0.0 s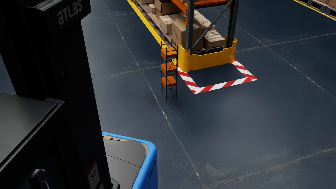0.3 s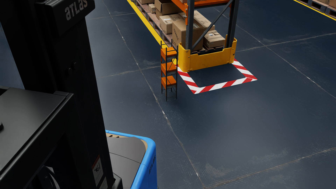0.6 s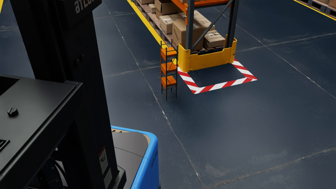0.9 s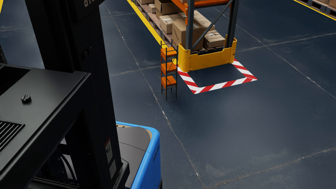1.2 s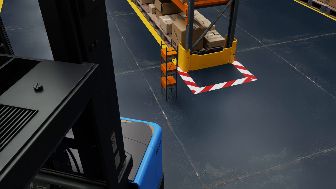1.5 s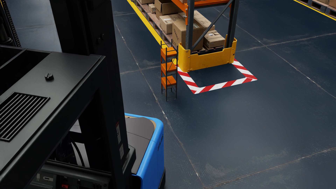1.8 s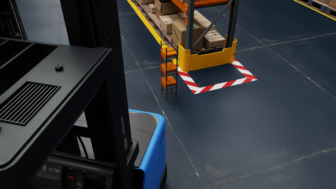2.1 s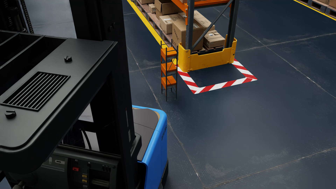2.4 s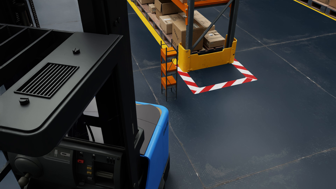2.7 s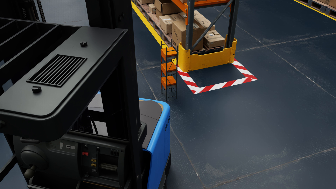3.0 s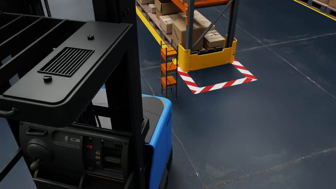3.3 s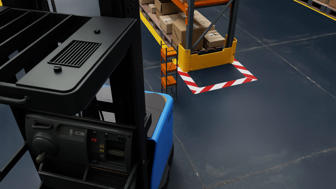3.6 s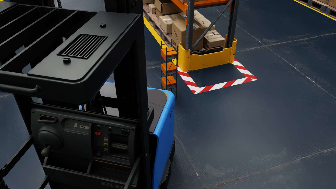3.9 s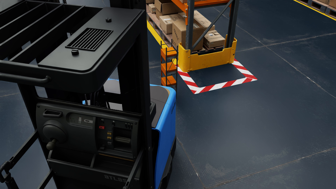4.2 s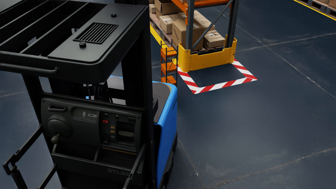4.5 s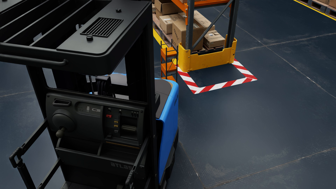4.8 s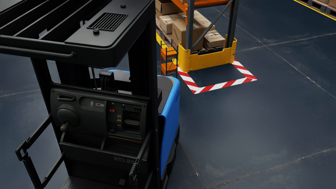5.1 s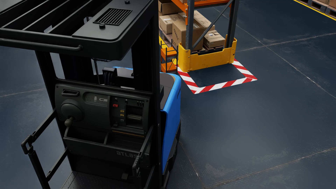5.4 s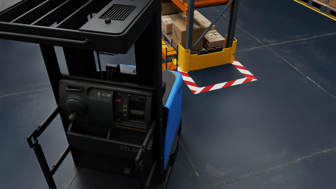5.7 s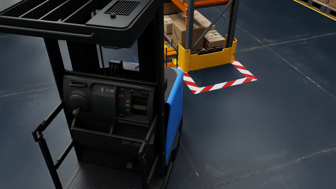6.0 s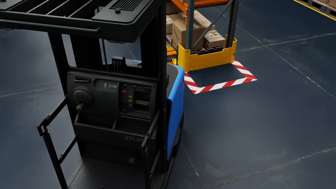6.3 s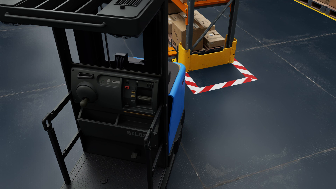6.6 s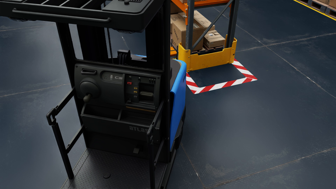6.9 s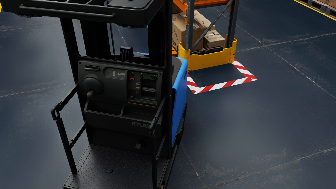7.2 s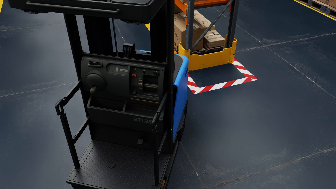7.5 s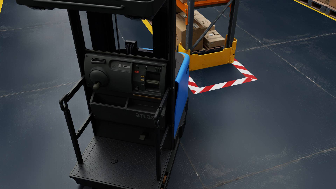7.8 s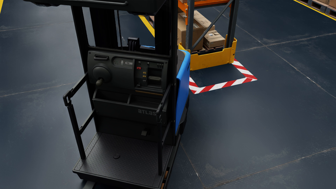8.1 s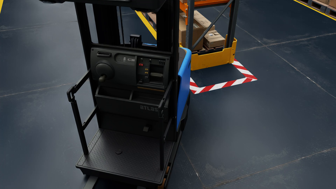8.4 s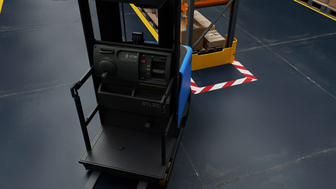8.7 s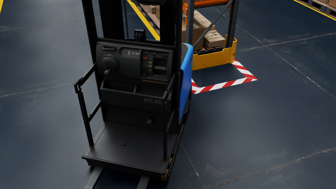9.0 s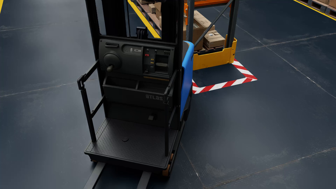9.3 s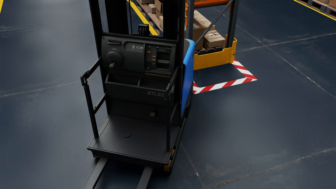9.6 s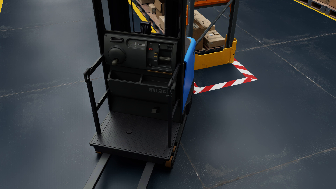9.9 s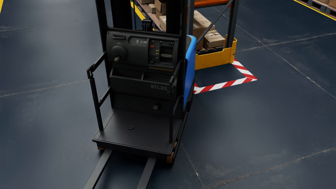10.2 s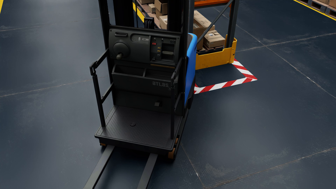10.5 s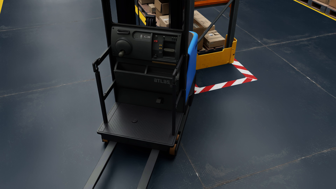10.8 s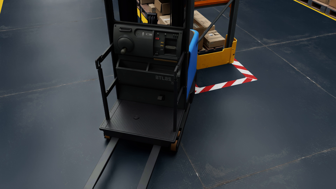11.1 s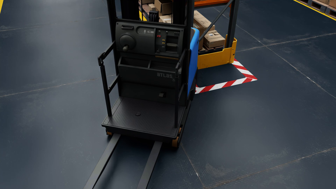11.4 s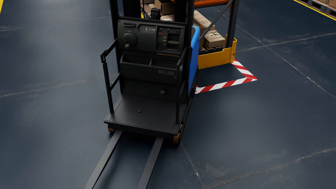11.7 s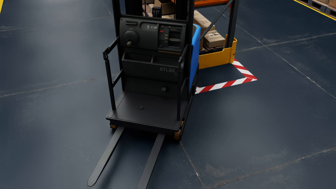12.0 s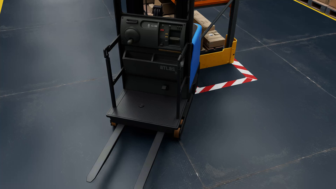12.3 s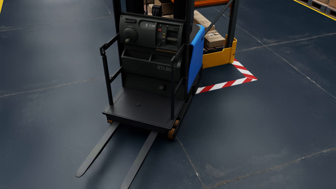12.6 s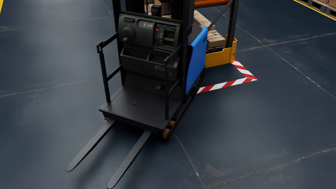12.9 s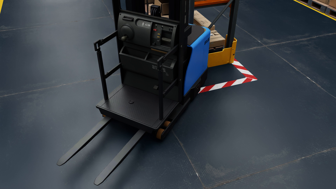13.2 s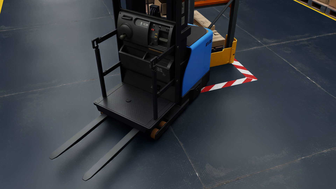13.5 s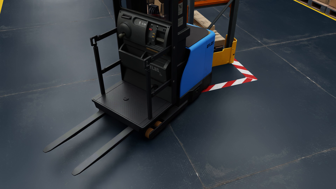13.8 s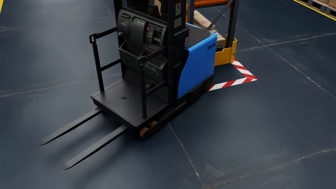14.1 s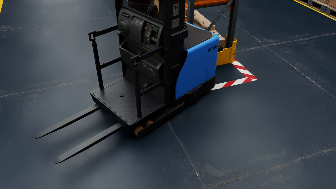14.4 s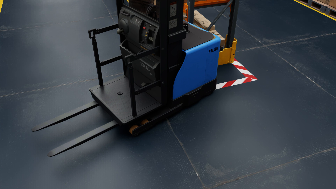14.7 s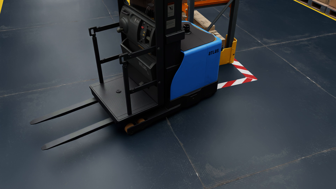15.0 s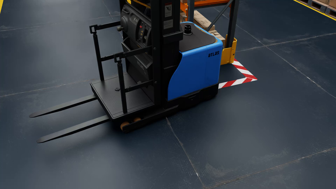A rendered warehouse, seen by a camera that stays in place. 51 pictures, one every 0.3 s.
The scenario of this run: A forklift runs into an object in its way.
